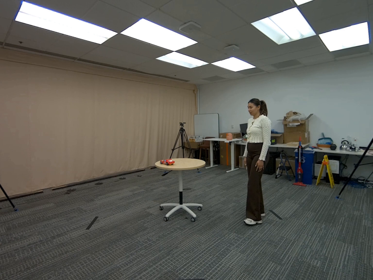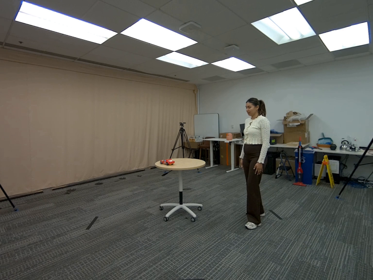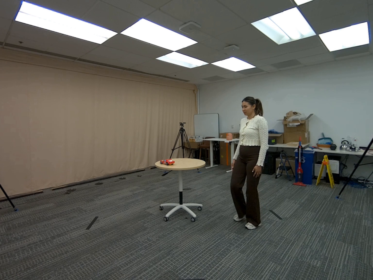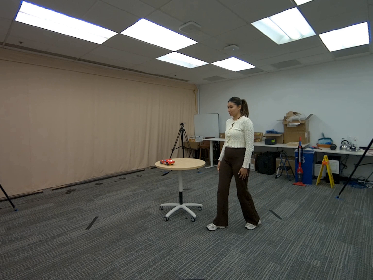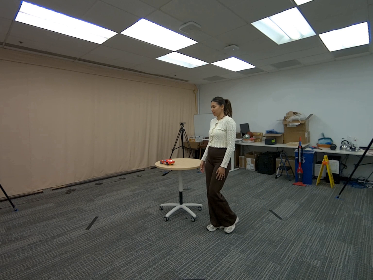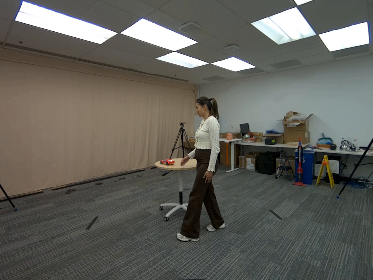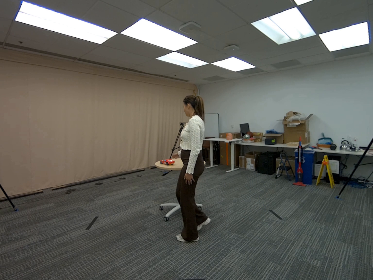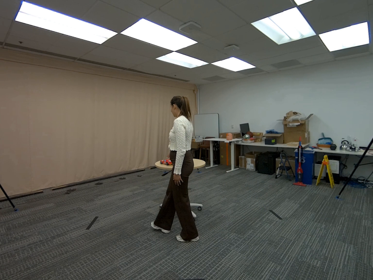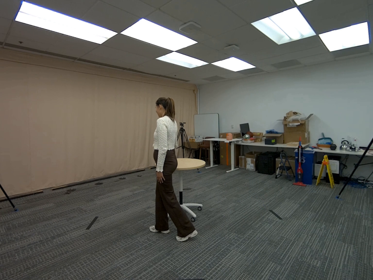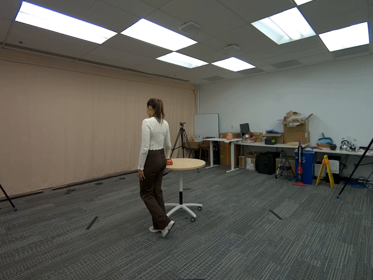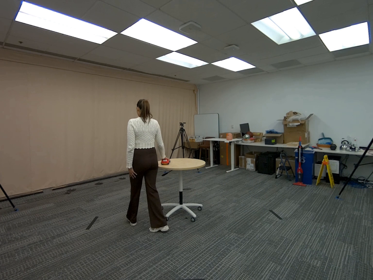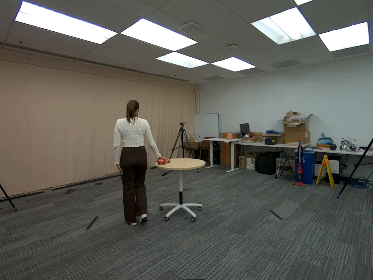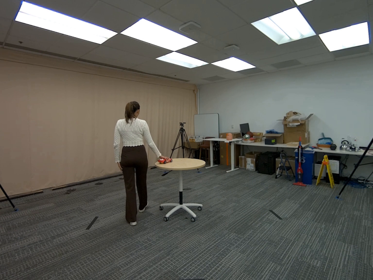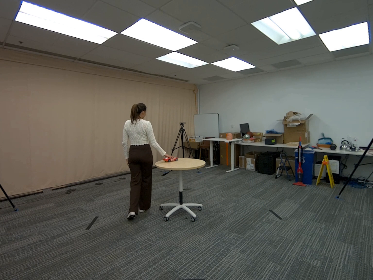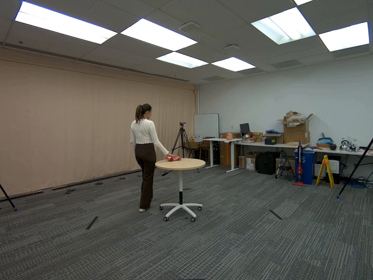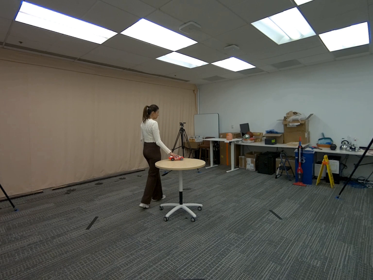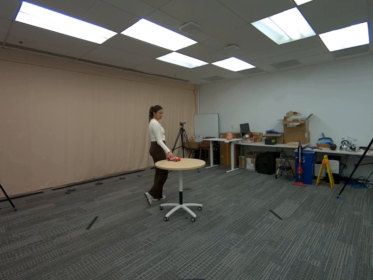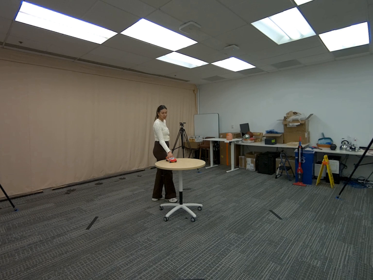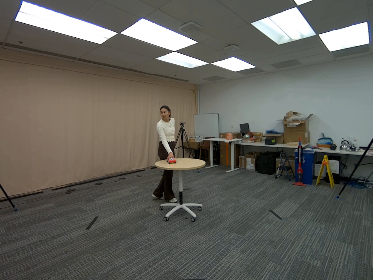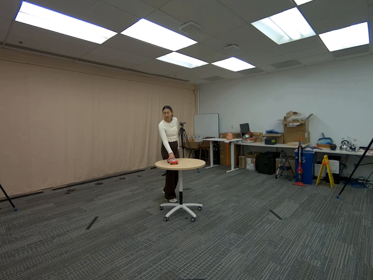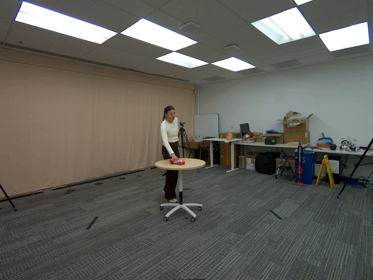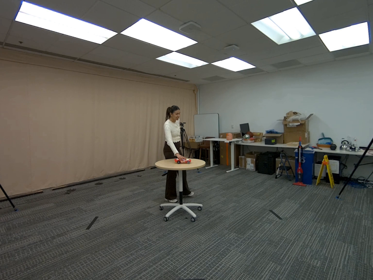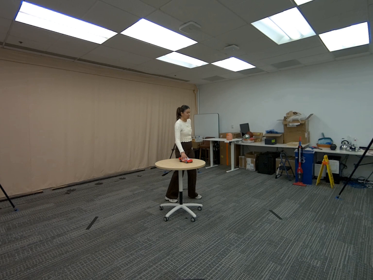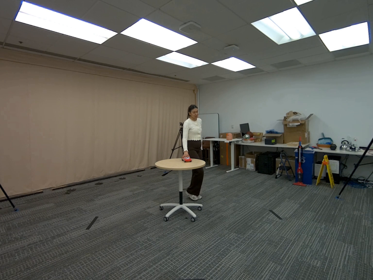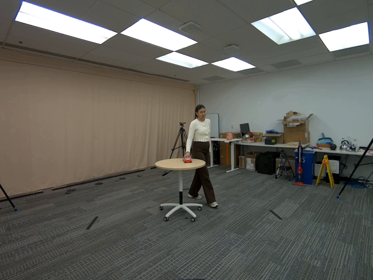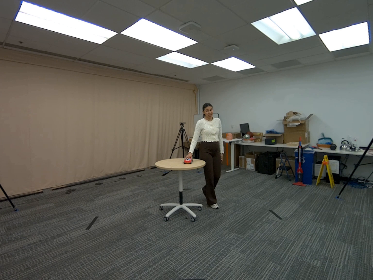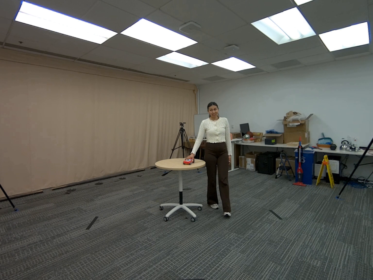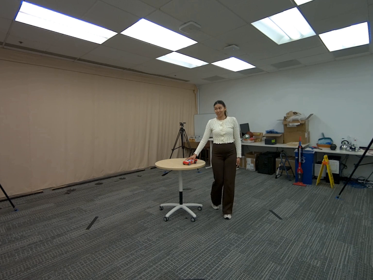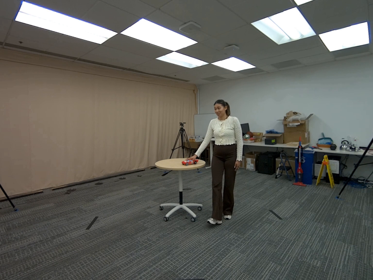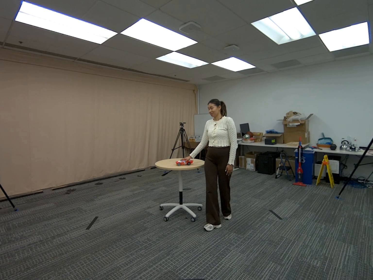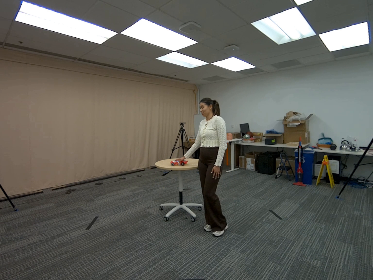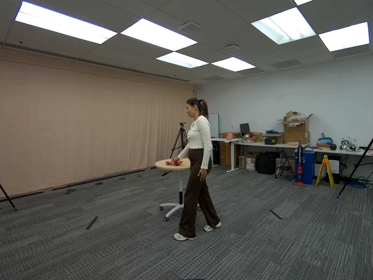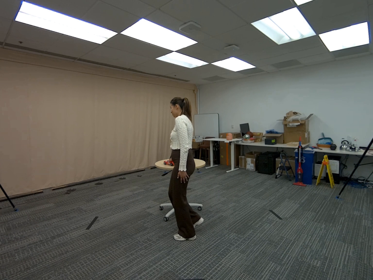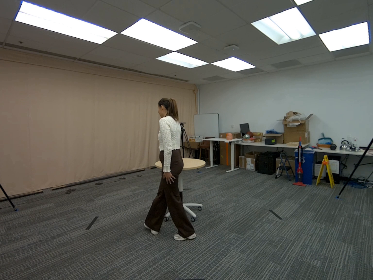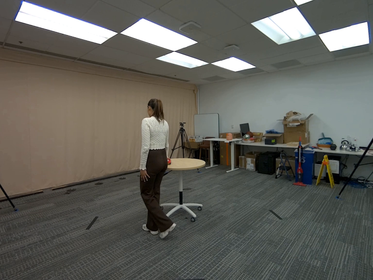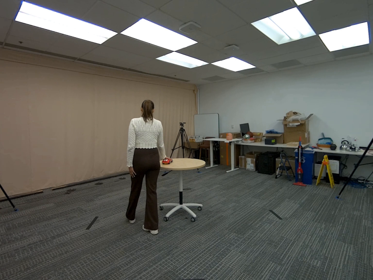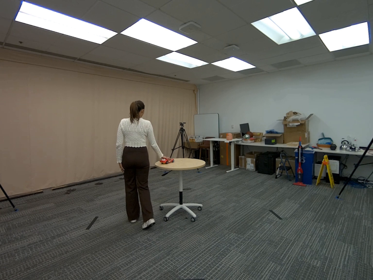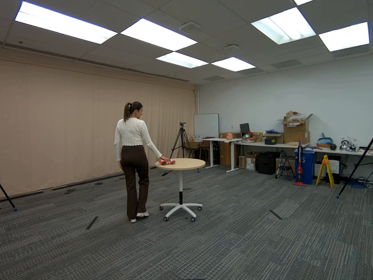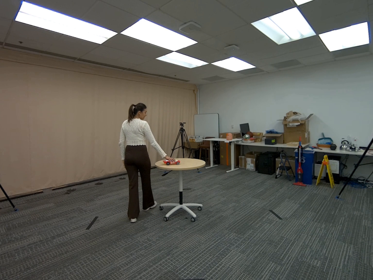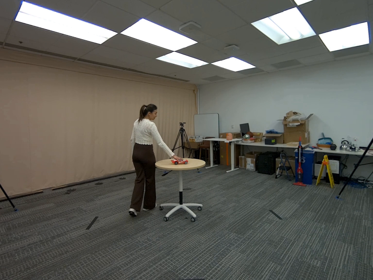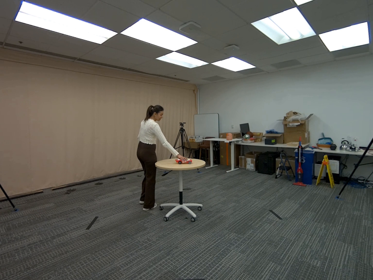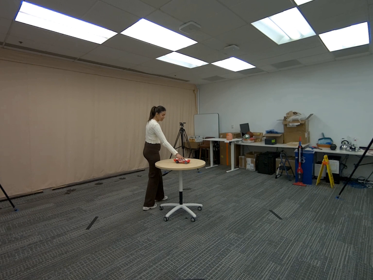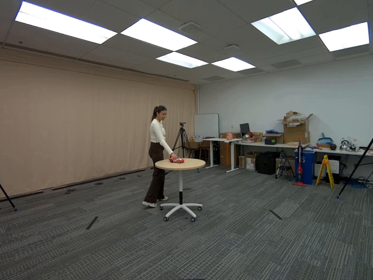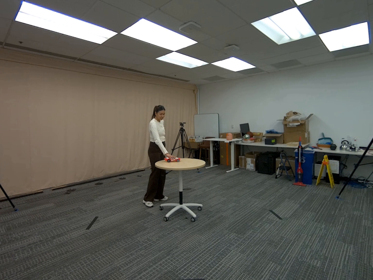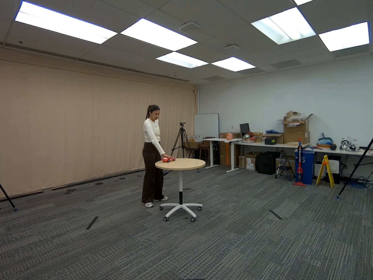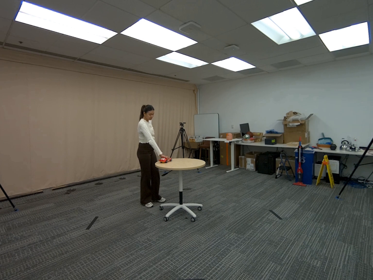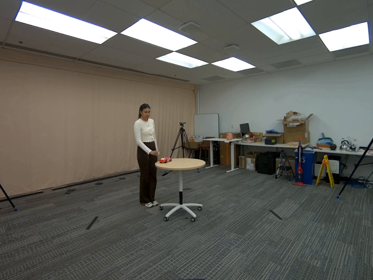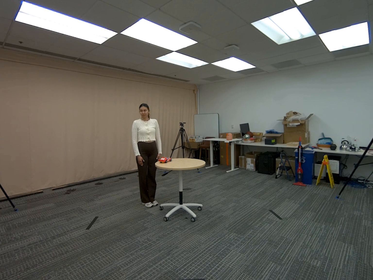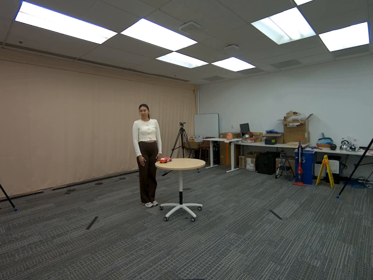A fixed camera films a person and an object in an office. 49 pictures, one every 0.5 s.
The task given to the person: Walk to the toy car on the round table, put your right hand on the toy car and roll the car around the surface of the table until finished.
